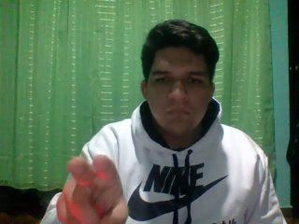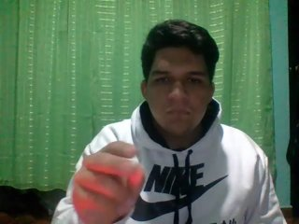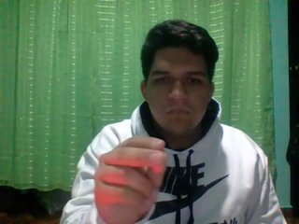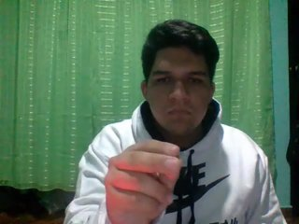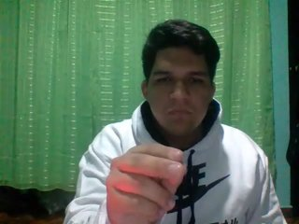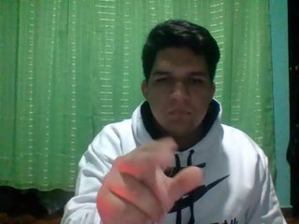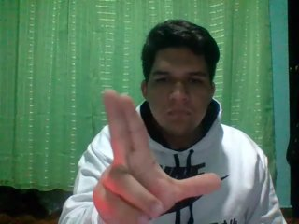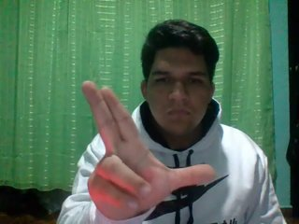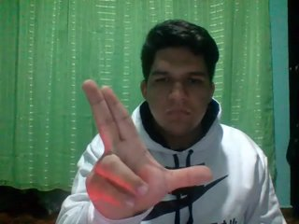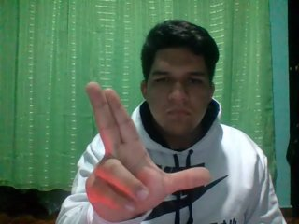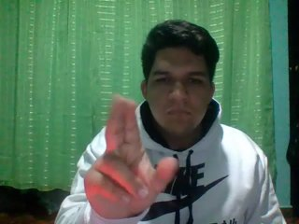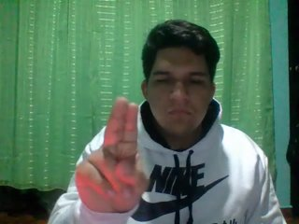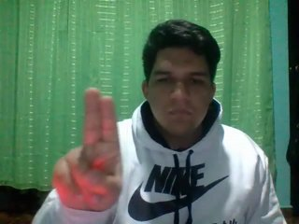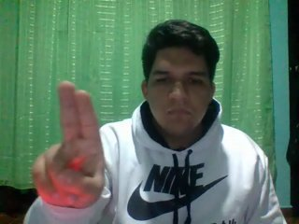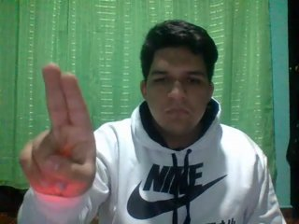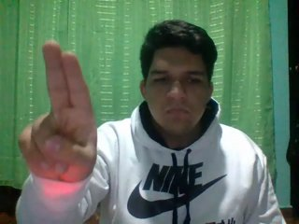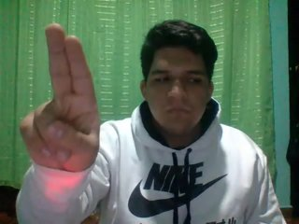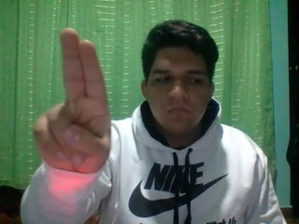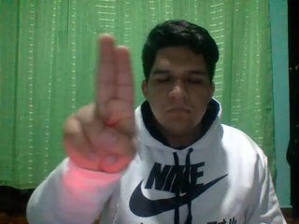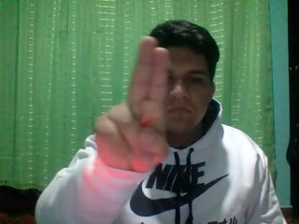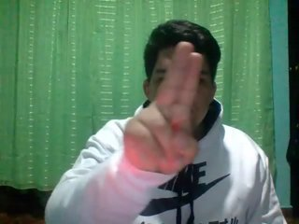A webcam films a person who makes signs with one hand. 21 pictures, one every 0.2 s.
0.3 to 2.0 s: Zoom in.
2.1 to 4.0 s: Pointing with two fingers.
